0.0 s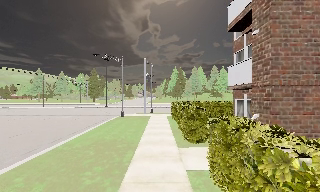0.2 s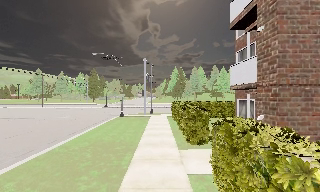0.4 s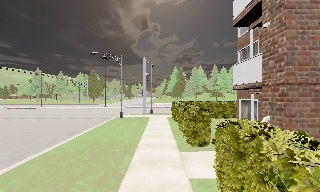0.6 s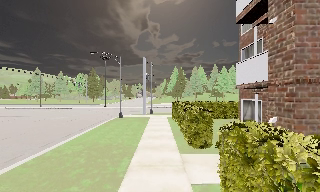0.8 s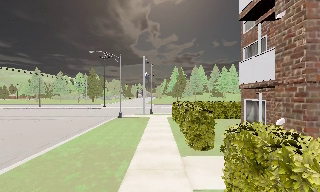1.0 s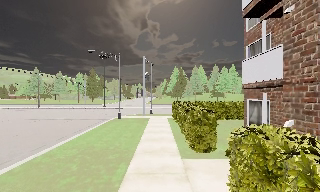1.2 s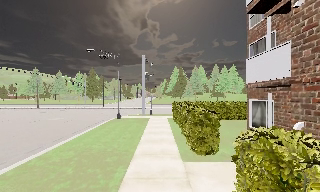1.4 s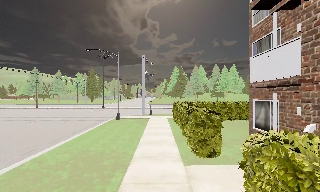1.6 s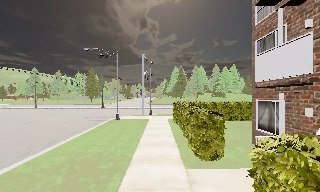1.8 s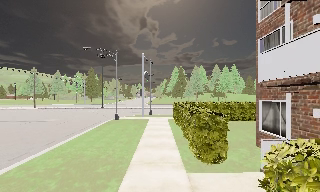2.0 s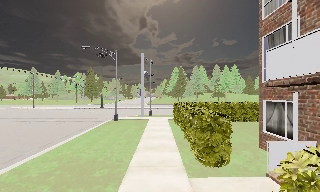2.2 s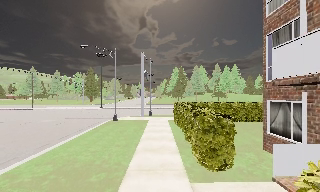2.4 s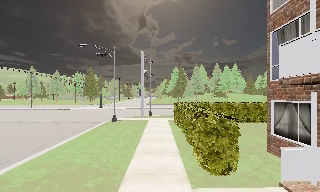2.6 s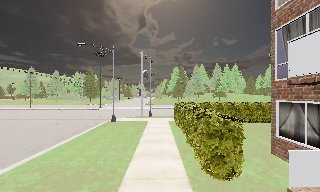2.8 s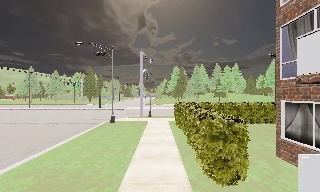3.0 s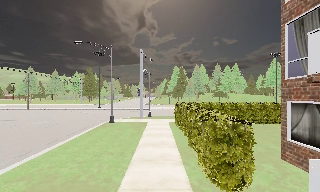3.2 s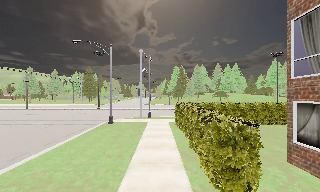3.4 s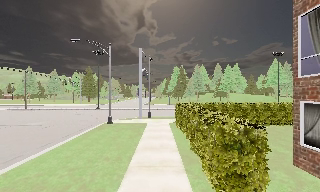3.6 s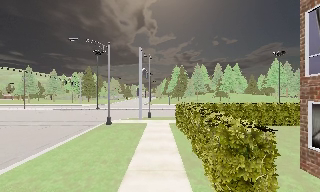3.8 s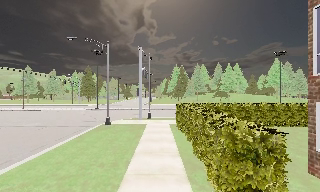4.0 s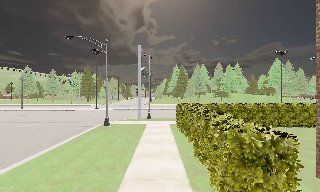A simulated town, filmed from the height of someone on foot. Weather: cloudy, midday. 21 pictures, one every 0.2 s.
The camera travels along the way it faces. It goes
forward.
0.0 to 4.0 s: The camera travels forward, about 6 m, so what stands in front looms larger.
The film runs forward here.
